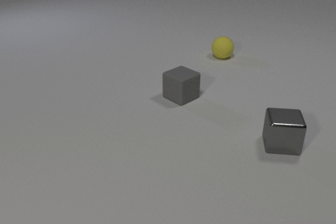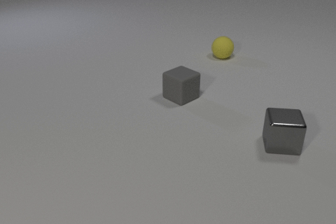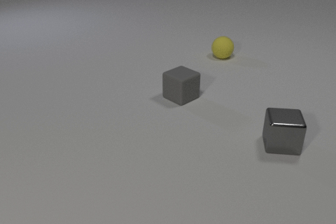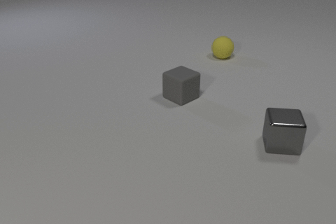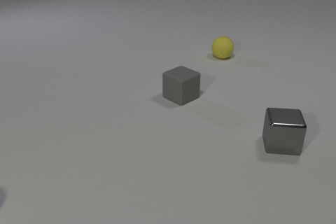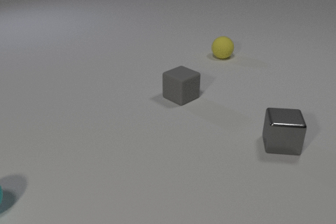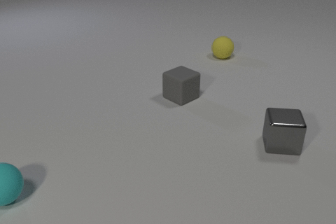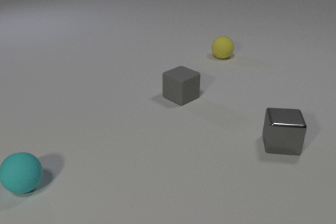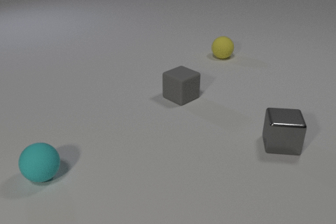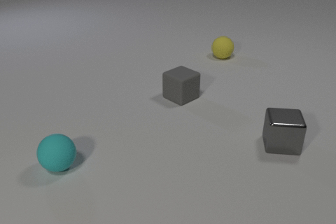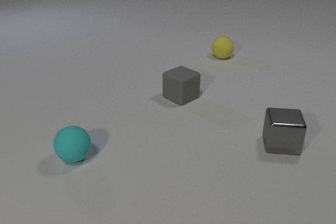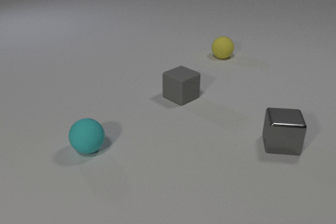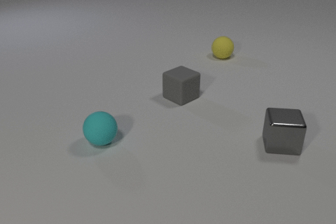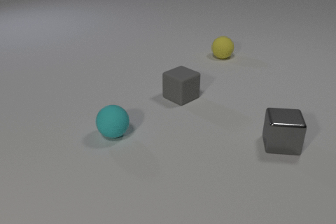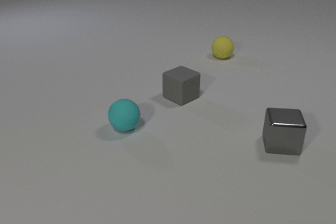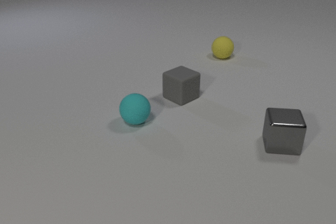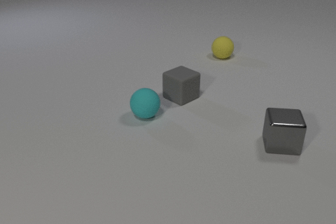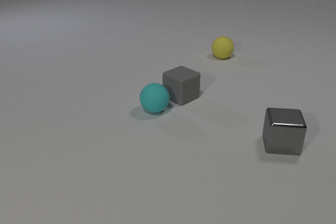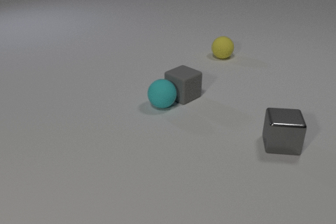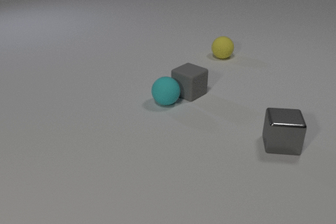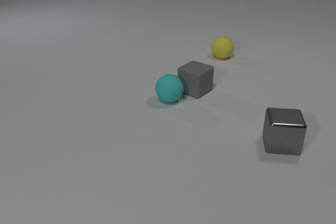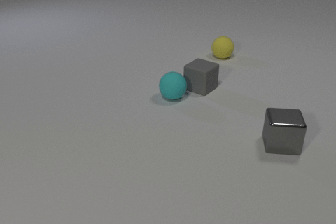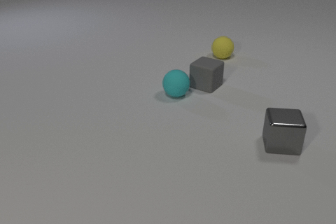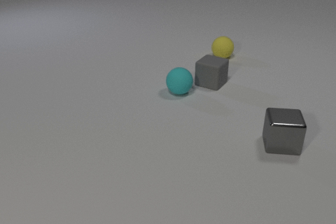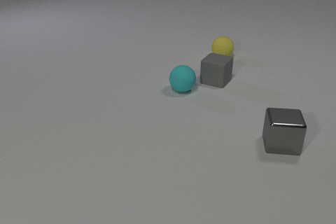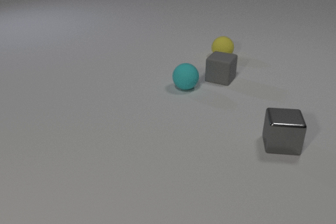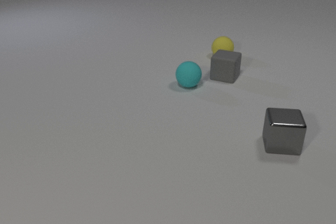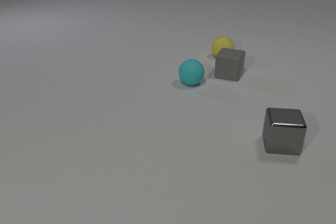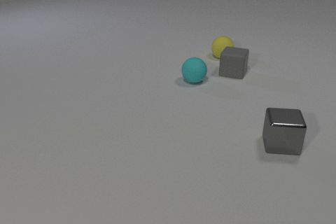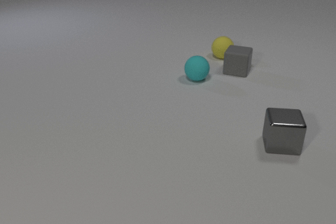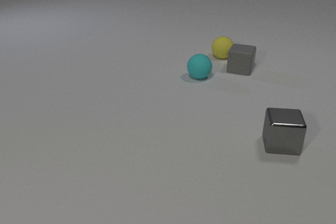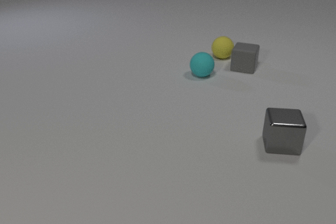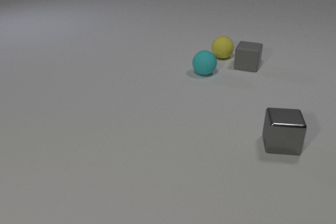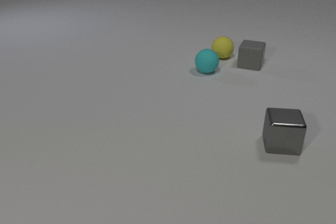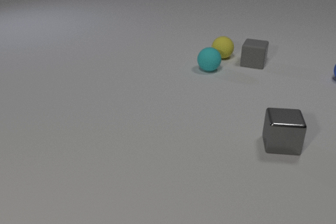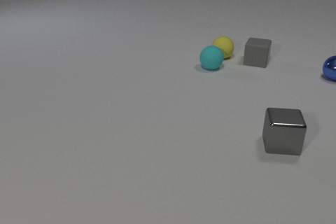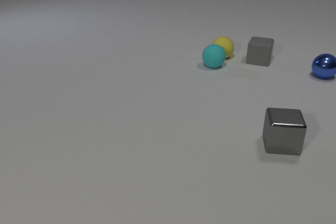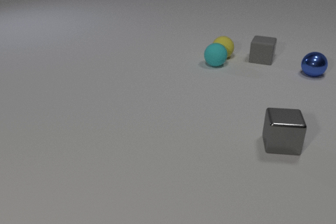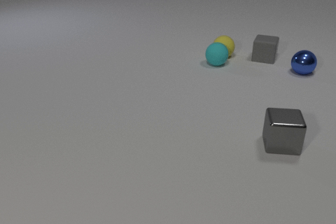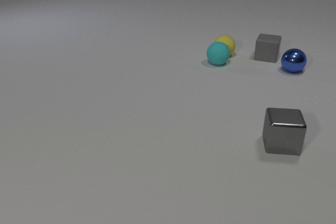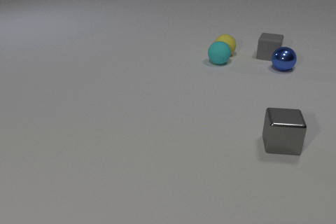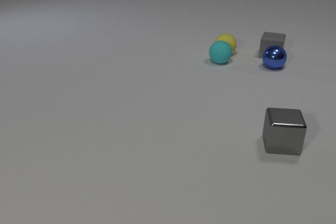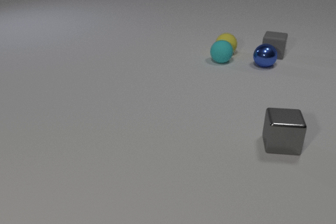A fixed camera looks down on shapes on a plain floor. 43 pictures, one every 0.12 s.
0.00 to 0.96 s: The cyan rubber sphere comes in at the left edge, rolls to the right and away from the camera.
0.96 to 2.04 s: The cyan rubber sphere rolls to the right and away from the camera.
2.04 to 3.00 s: The cyan rubber sphere rolls away from the camera and to the right. The gray rubber cube slides away from the camera and to the right. The cyan rubber sphere and the gray rubber cube collide.
3.00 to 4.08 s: The cyan rubber sphere rolls away from the camera and to the right. The gray rubber cube slides away from the camera and to the right.
4.08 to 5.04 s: The cyan rubber sphere rolls away from the camera and to the right. The gray rubber cube slides away from the camera and to the right. The yellow rubber sphere rolls away from the camera. The blue metal sphere rolls to the left. The cyan rubber sphere and the yellow rubber sphere collide.
What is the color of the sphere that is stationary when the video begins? yellow.
Are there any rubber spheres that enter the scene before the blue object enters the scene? yes.
What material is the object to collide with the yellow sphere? rubber.
